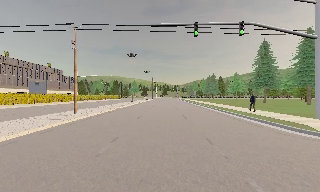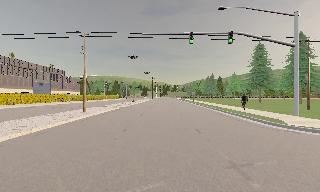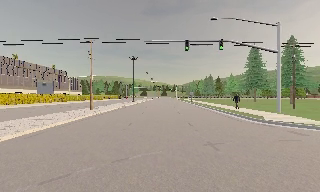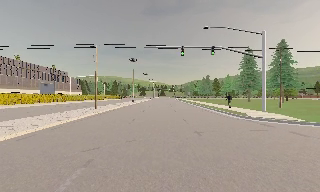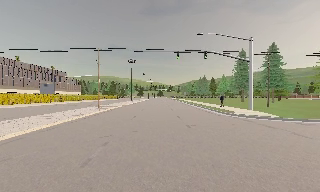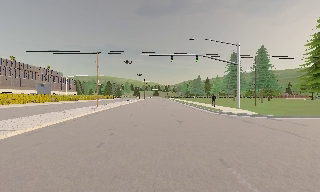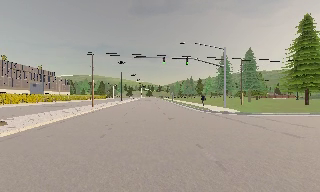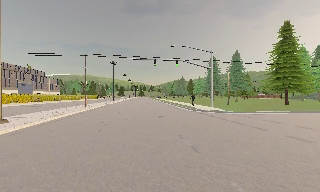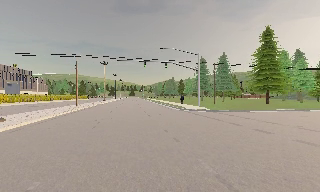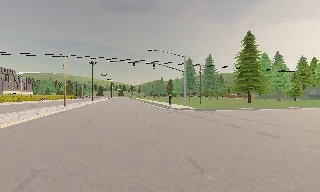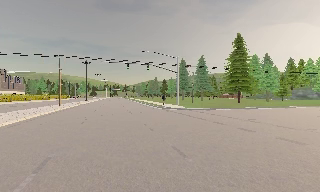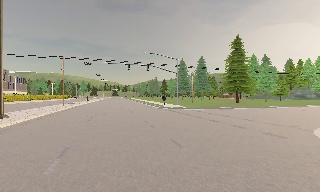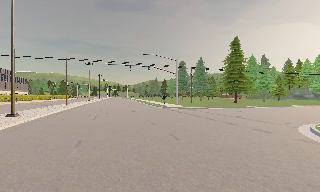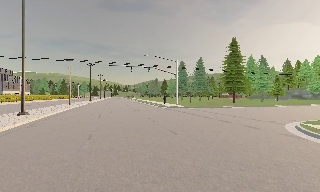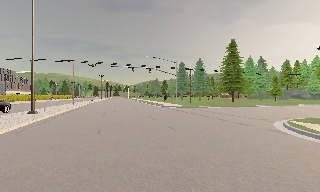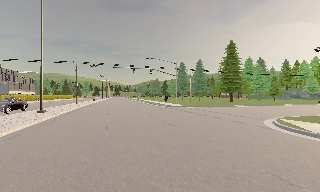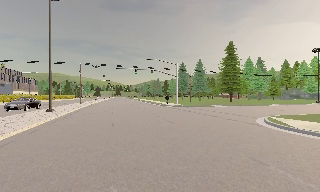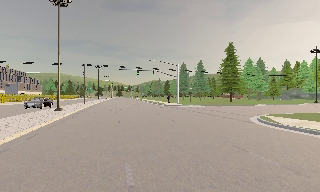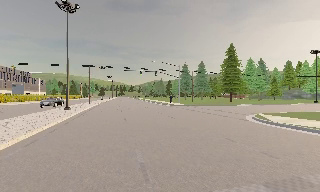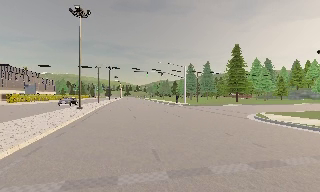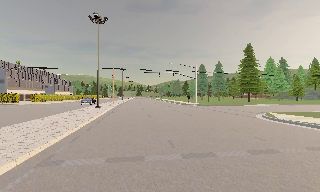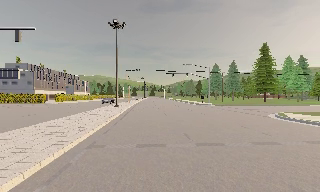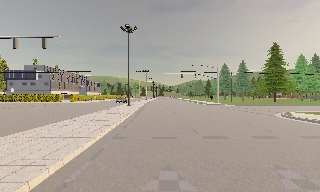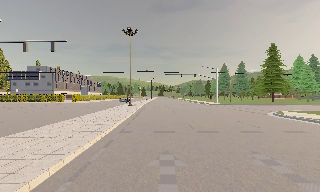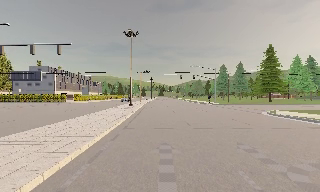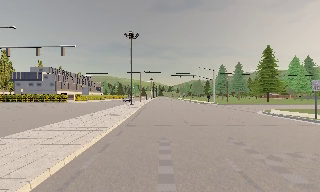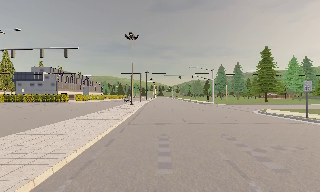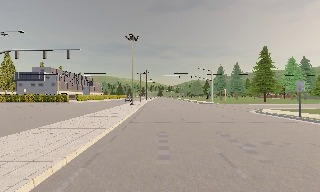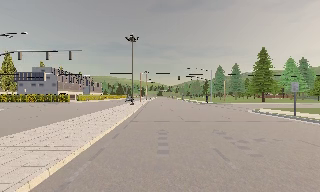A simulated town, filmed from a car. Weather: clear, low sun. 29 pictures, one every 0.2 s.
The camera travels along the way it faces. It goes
backward.
0.0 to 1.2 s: The camera travels backward, about 9 m, so what stands in front gets smaller.
1.2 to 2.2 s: The scene slides to the left, as the camera pans about 10 degrees to its right. It travels backward, about 5 m, so what stands in front gets smaller.
2.2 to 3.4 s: The camera travels backward, about 5 m, so what stands in front gets smaller.
3.4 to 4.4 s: The camera swings to its left by about 15 degrees, and the scene slides to the right. It travels backward, about 5 m, so what stands in front gets smaller.
4.4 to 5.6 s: The camera travels backward, about 4 m, so what stands in front gets smaller. It loses speed.
The film runs backward here.
